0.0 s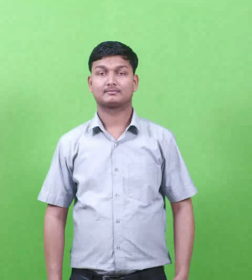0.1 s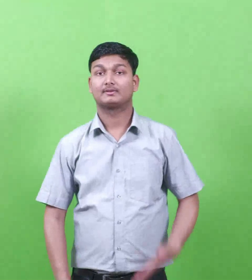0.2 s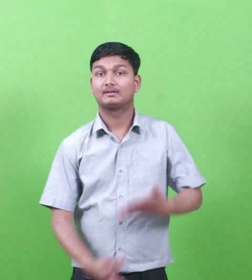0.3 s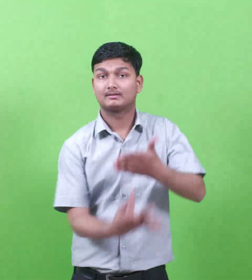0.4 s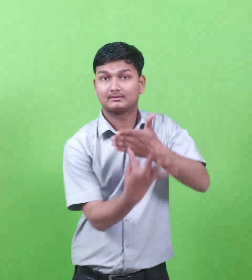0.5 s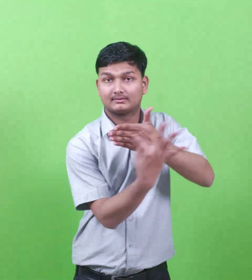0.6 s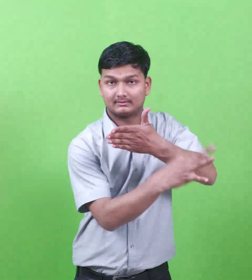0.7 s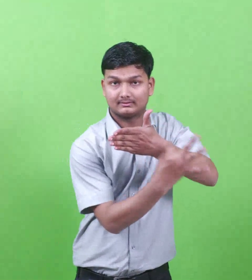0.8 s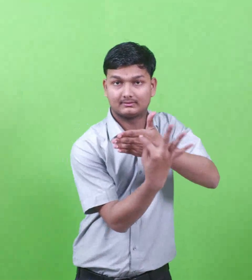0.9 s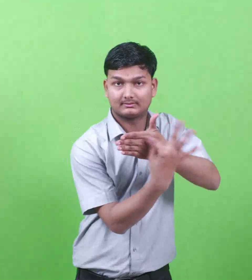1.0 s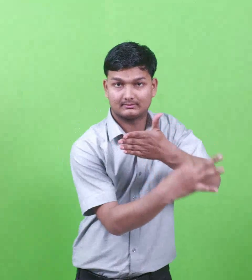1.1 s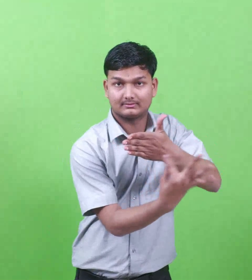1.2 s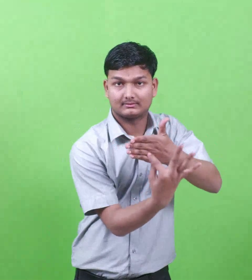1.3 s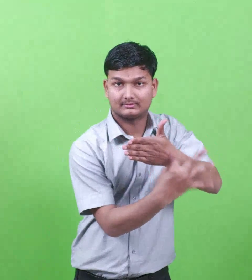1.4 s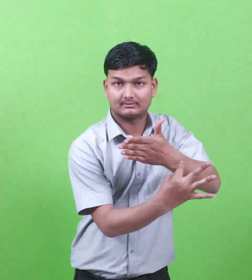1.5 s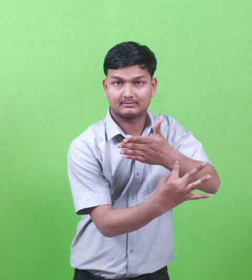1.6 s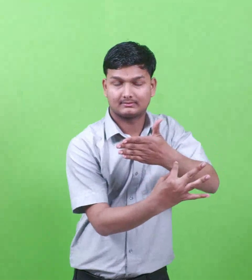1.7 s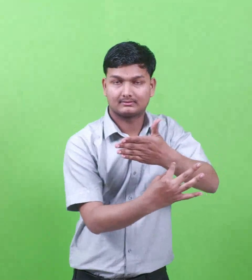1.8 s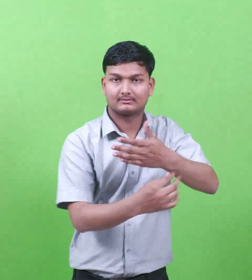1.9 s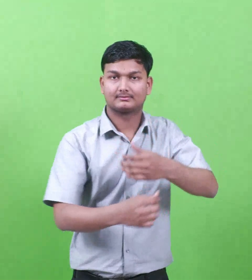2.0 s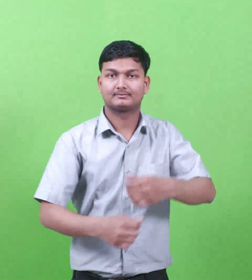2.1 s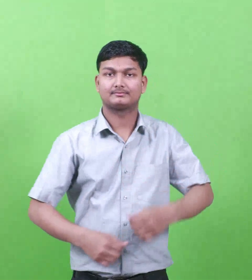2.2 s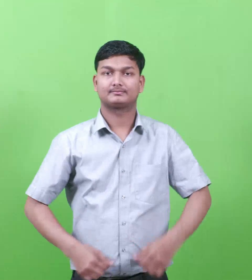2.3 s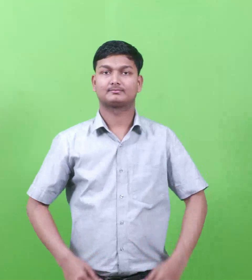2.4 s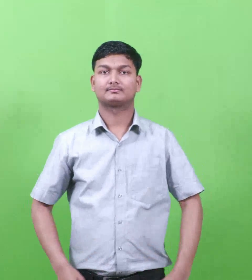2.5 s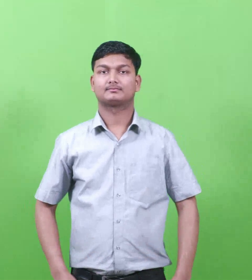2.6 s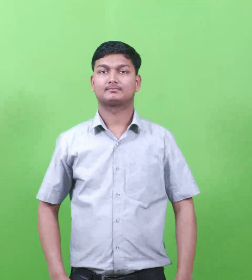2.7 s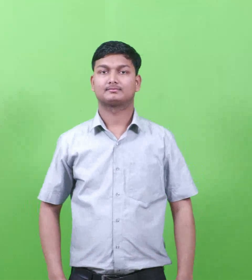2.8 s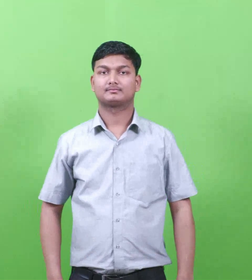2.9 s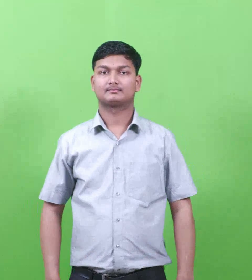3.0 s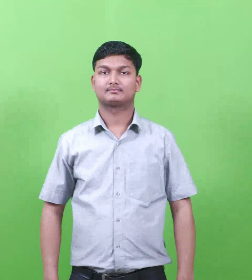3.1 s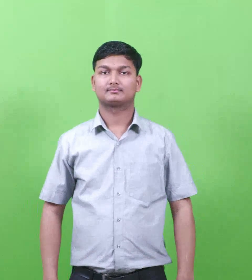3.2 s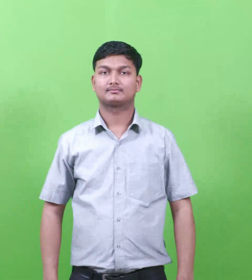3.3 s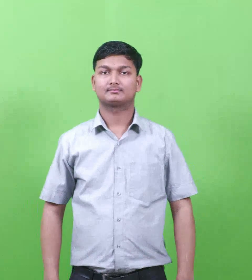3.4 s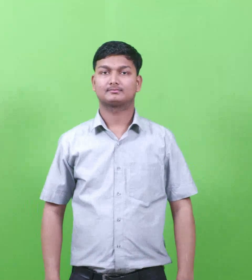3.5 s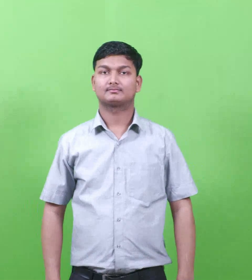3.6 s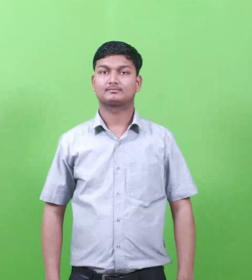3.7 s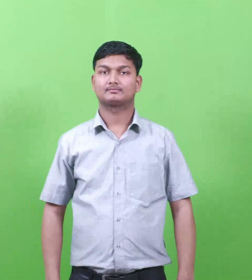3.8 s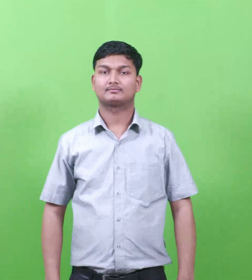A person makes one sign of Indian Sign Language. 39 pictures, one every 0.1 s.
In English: susa
